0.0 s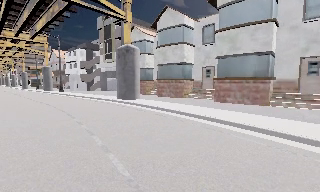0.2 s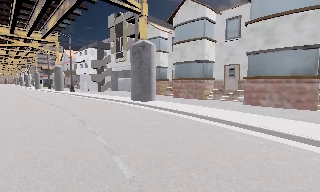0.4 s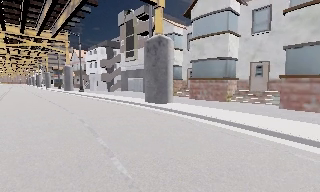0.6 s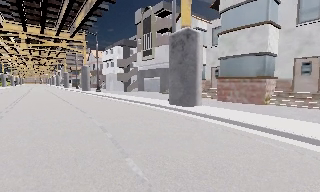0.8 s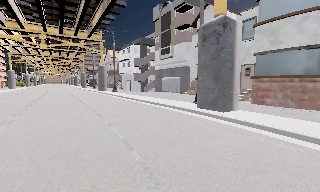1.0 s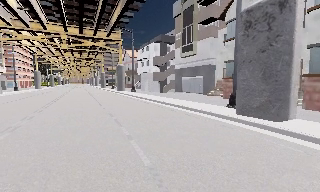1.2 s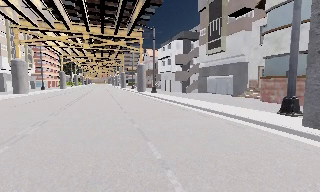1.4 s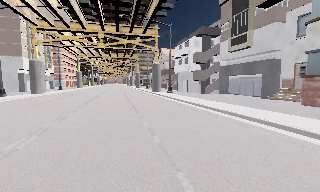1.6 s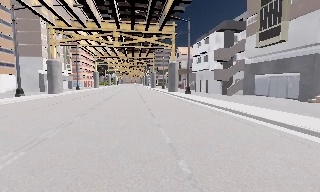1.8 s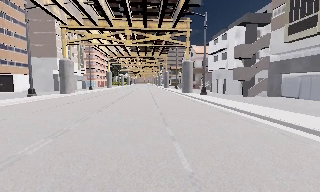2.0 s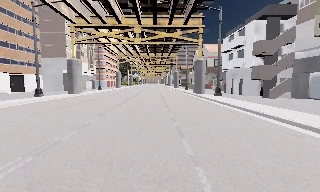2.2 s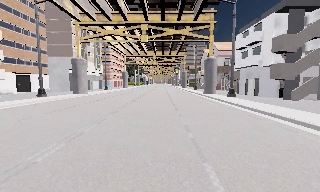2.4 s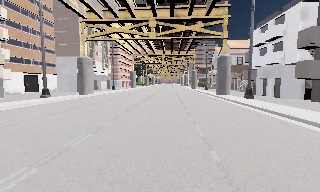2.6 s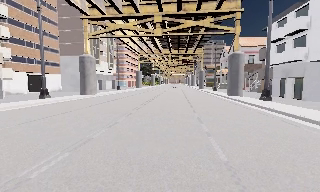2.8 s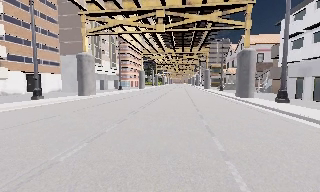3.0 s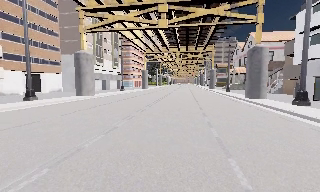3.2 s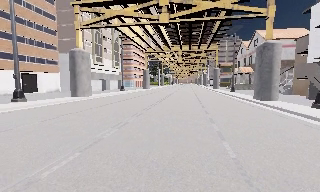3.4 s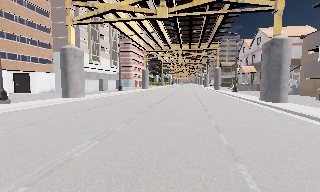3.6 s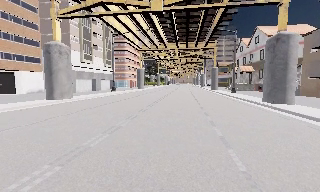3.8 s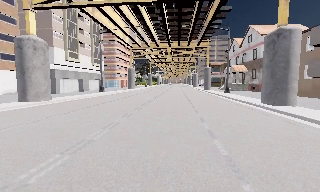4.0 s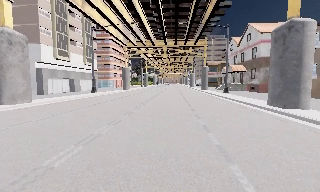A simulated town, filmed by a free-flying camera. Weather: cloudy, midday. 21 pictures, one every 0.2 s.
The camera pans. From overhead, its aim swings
counterclockwise.
The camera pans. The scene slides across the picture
to the right.
0.0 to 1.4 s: The camera swings to its left by about 35 degrees, and the scene slides to the right. It travels forward and to its left, about 11 m.
1.4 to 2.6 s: The camera pans to its left, which is counterclockwise from overhead, by about 20 degrees. It travels forward, about 8 m, so what stands in front looms larger.
2.6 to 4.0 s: The camera travels forward, about 10 m, so what stands in front looms larger.
The film runs forward here.
